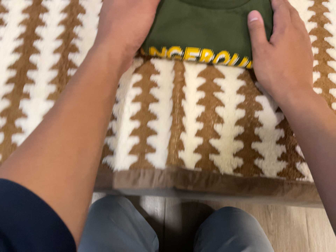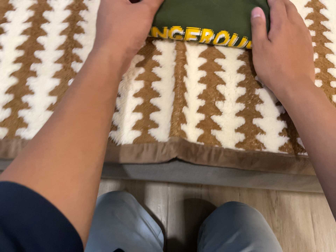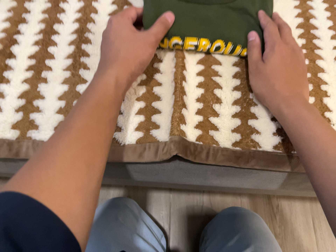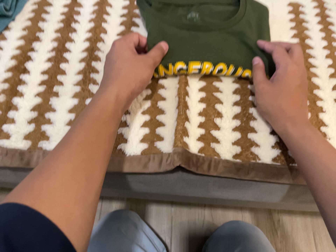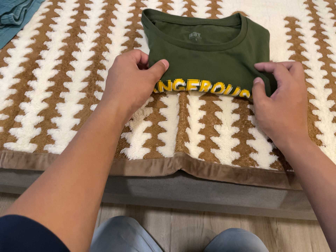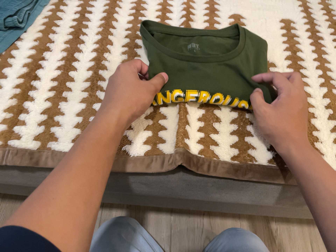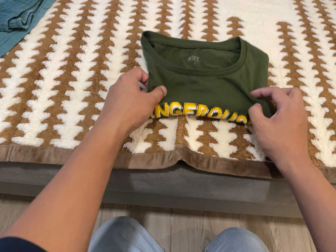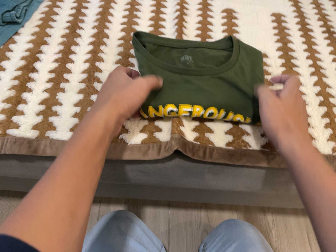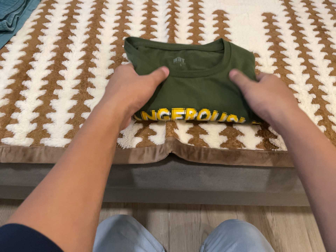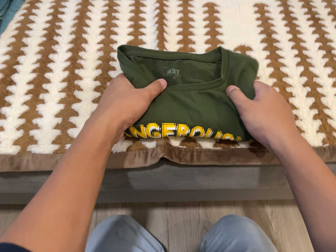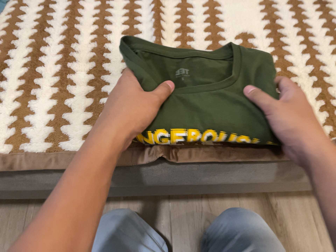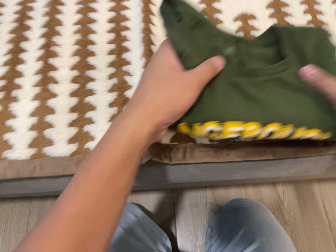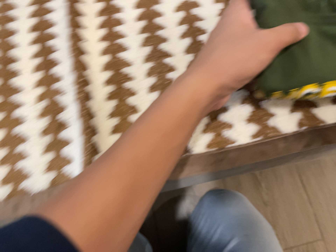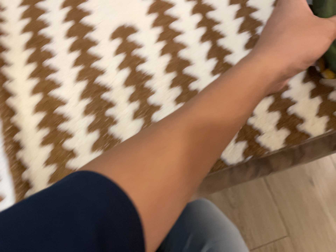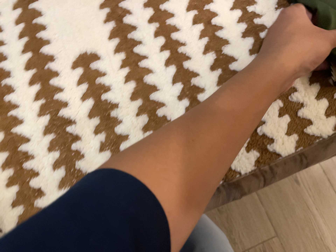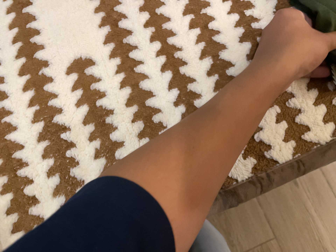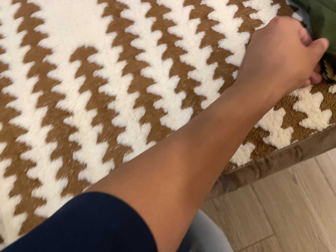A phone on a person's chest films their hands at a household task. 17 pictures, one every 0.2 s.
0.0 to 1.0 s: The camera travels toward the bottom of its view and backward, about 12 cm. Its aim tips toward the top of its view by about 15 degrees.
1.0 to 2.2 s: The camera travels to its right and forward, about 9 cm, so close, fixed things drift to the left. It rolls about its line of sight by about 10 degrees, and the scene rotates counterclockwise.
2.2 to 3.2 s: The camera travels toward the top of its view, to its right and forward, about 20 cm. Its aim tips toward the bottom of its view by about 10 degrees. It rolls about its line of sight by about 15 degrees, and the scene rotates counterclockwise.
The film runs forward here.
